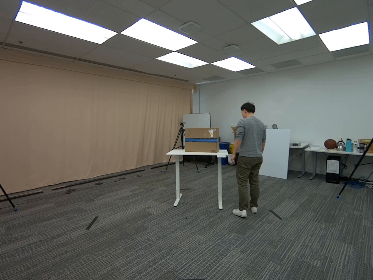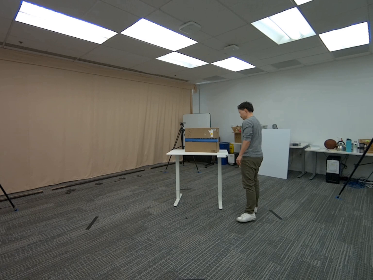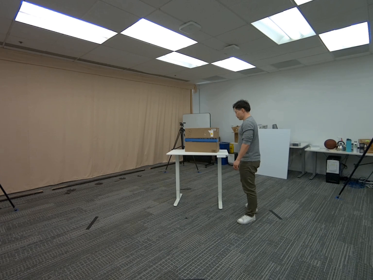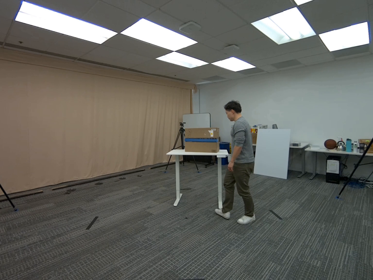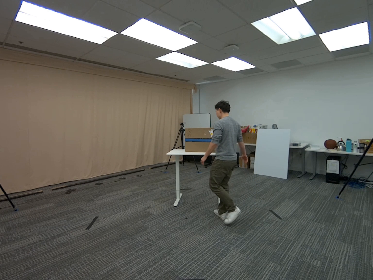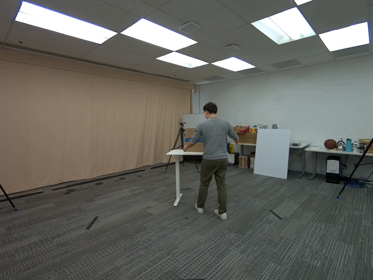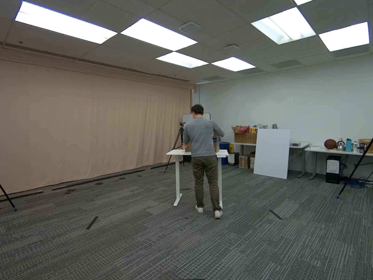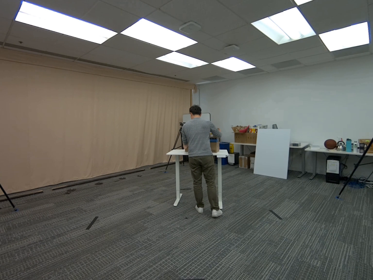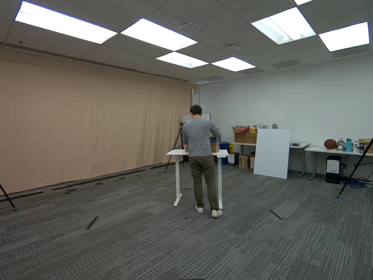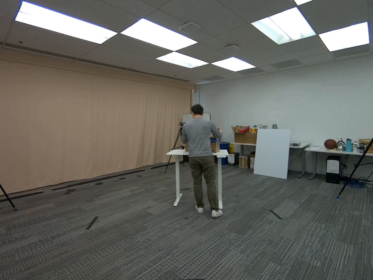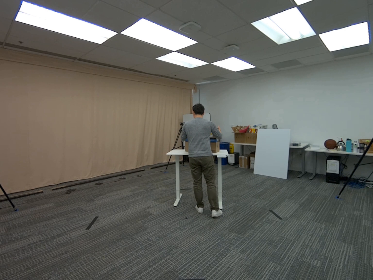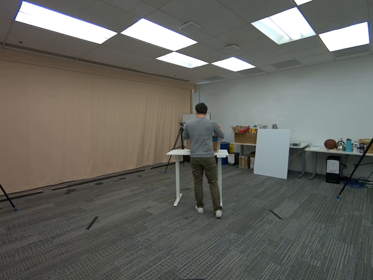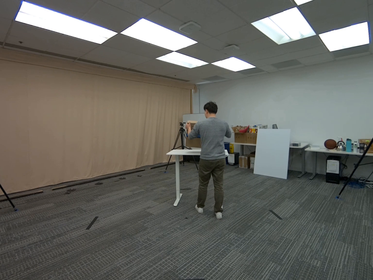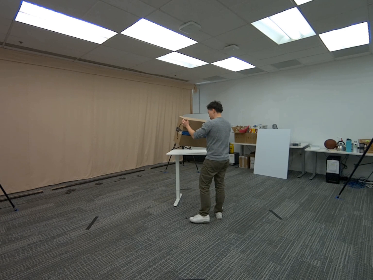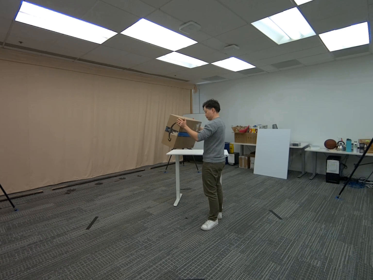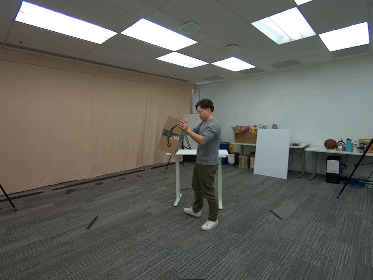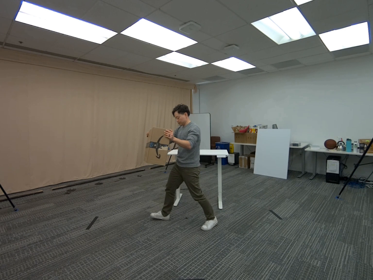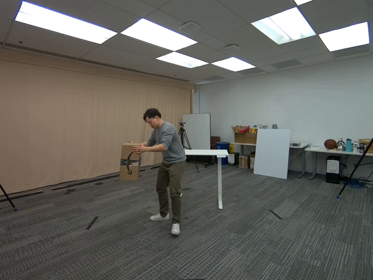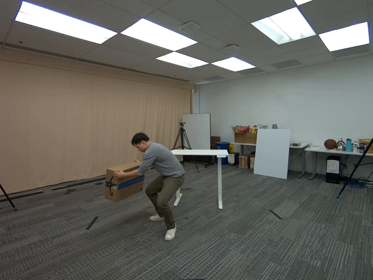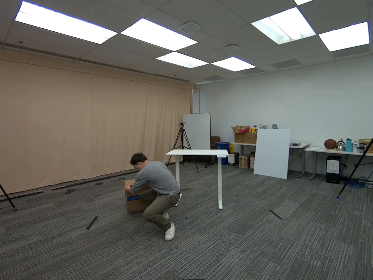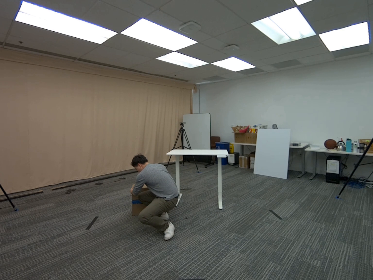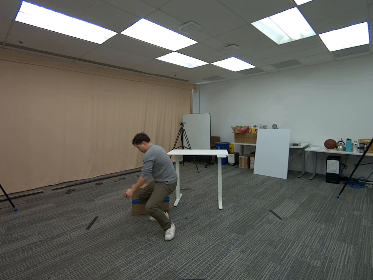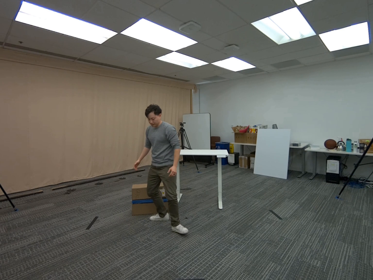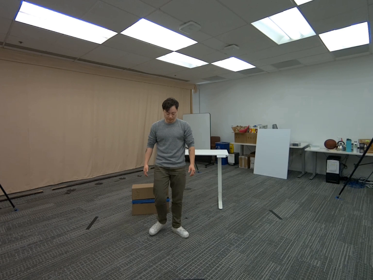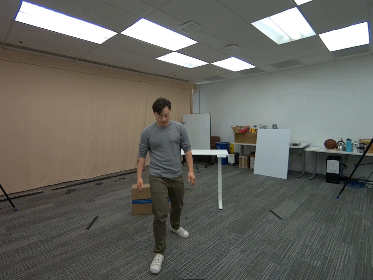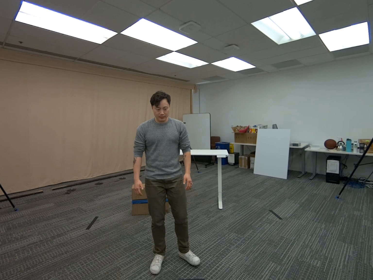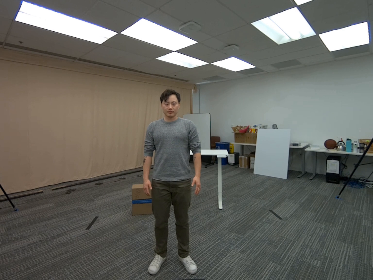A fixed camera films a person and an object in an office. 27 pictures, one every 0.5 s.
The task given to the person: Pick up the big brown cardboard box from the white desk and place it to the ground.
